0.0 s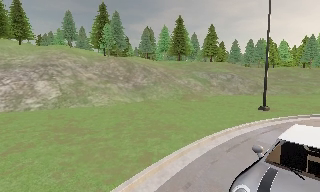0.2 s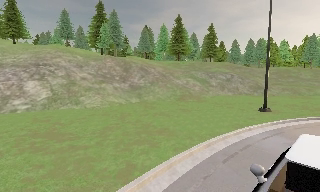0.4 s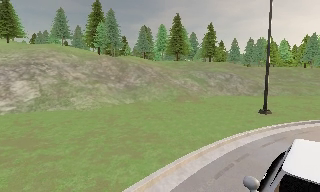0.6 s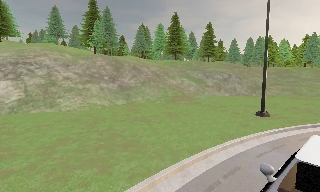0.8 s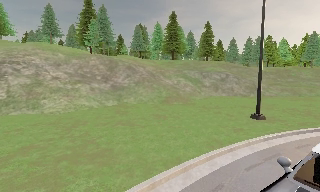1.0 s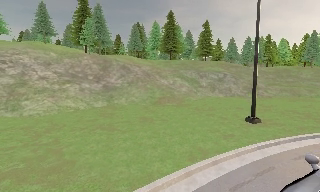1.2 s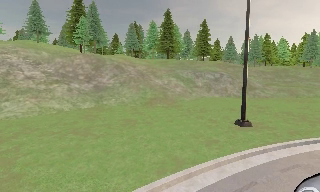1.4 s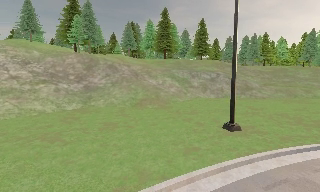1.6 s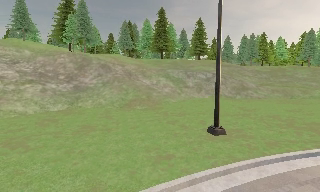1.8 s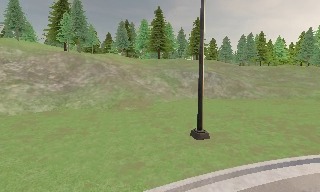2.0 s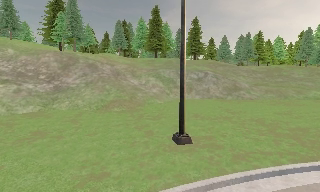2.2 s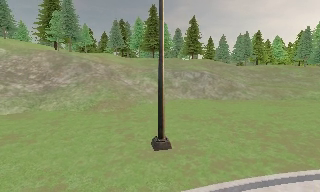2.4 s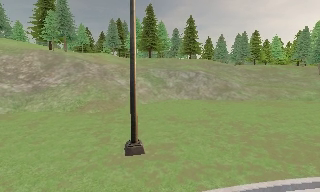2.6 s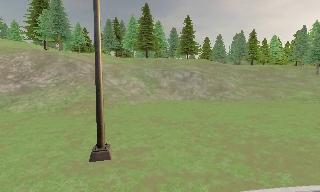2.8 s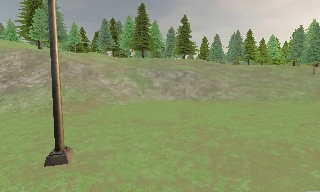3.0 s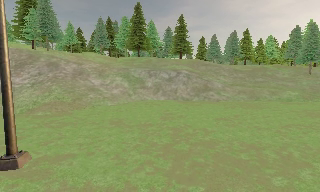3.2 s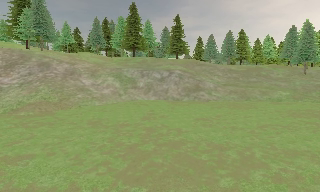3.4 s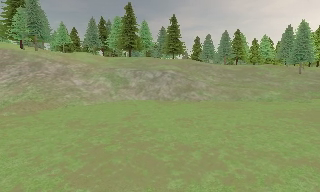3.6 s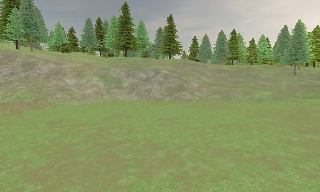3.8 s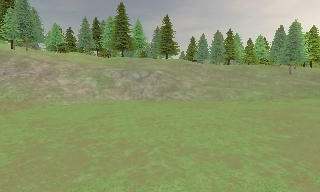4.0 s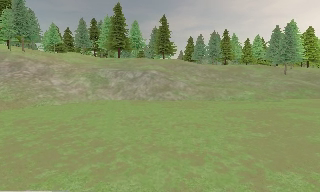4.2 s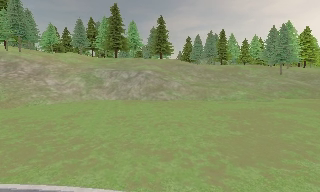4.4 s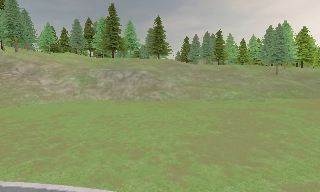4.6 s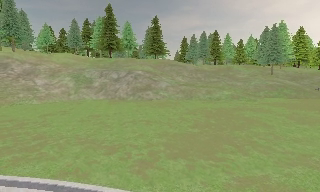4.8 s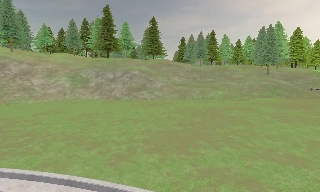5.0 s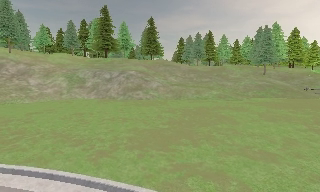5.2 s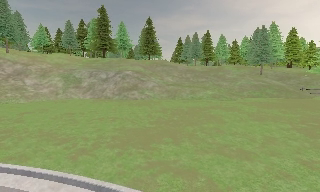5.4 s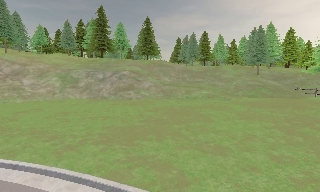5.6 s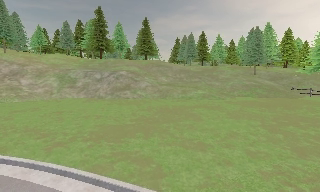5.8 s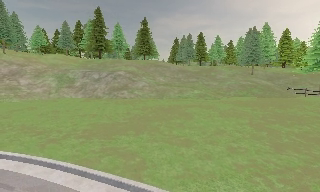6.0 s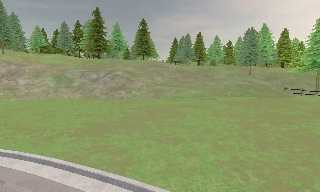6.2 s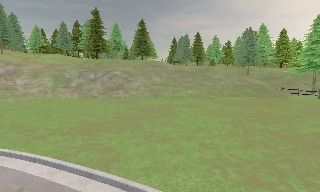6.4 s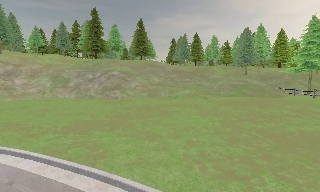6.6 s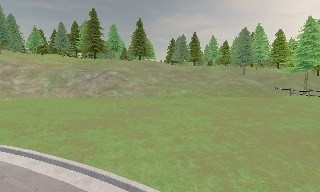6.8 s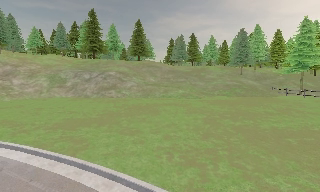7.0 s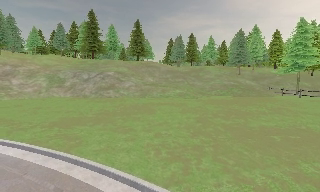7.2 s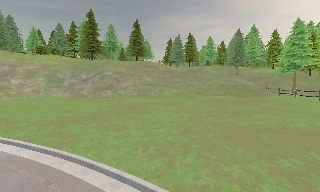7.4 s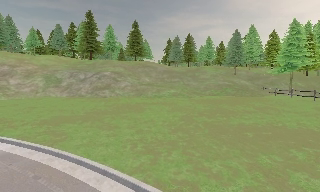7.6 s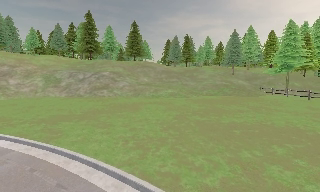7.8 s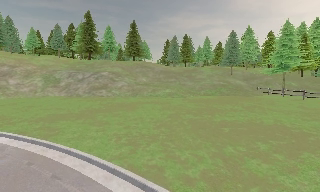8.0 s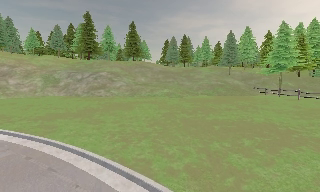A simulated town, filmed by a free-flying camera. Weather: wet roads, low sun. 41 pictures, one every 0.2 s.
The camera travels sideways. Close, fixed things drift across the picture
to the left.
0.0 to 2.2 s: The camera travels to its right and forward, about 12 m, so close, fixed things drift to the left.
2.2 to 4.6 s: The camera travels to its right, about 13 m, so close, fixed things drift to the left.
4.6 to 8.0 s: The camera travels to its right and backward, about 10 m, so close, fixed things drift to the left.
The film runs backward here.
